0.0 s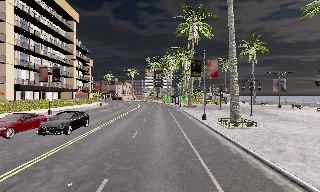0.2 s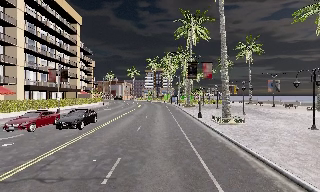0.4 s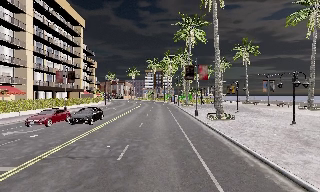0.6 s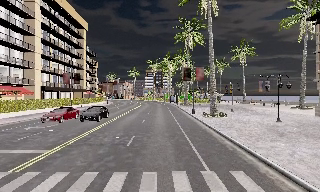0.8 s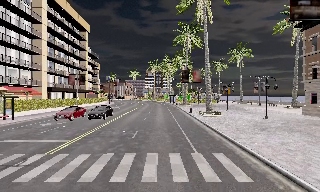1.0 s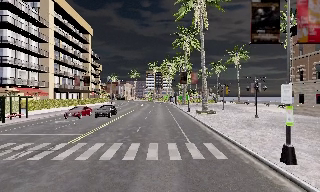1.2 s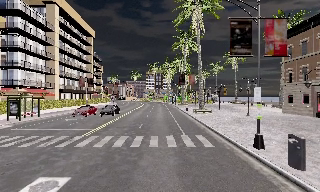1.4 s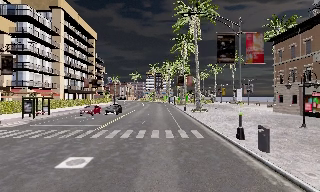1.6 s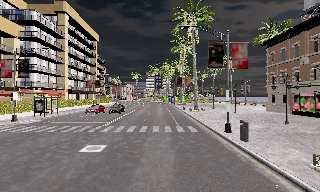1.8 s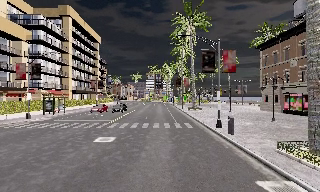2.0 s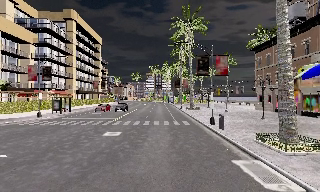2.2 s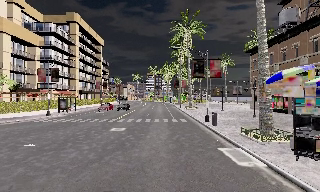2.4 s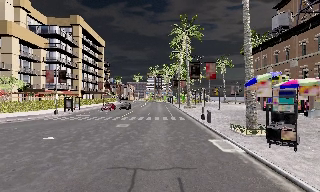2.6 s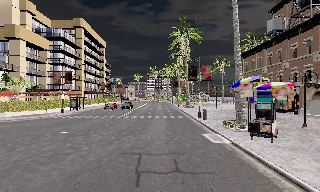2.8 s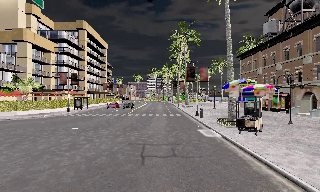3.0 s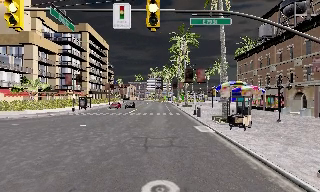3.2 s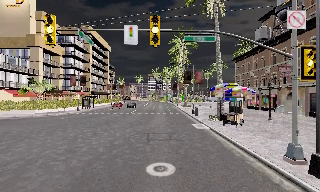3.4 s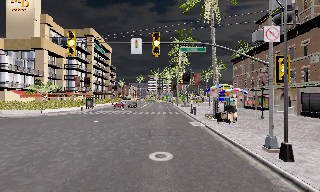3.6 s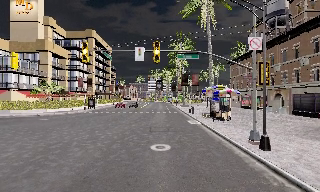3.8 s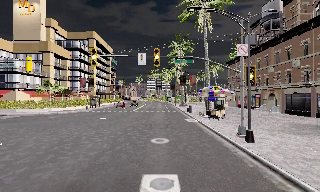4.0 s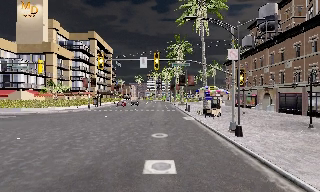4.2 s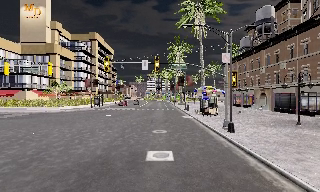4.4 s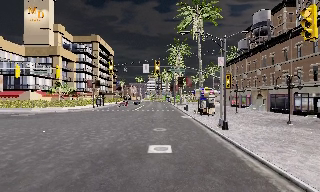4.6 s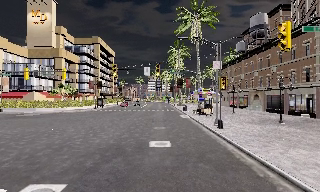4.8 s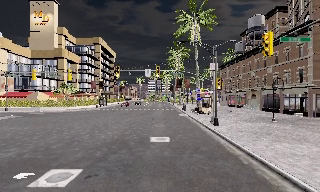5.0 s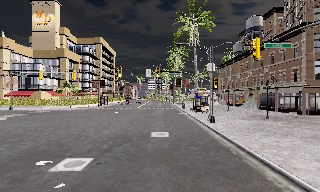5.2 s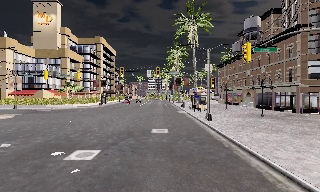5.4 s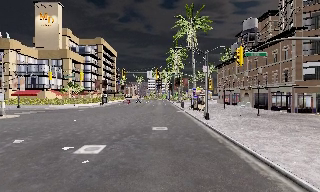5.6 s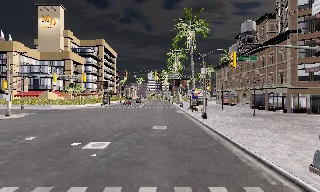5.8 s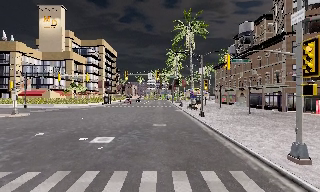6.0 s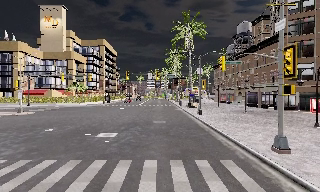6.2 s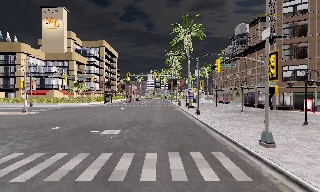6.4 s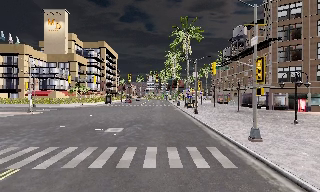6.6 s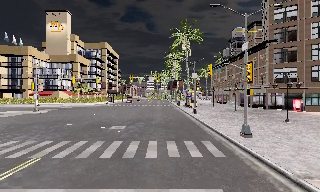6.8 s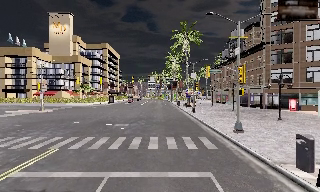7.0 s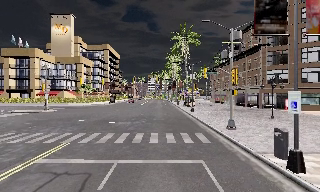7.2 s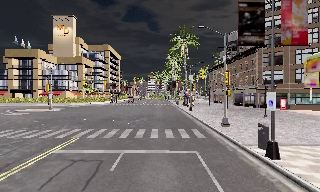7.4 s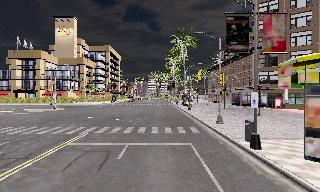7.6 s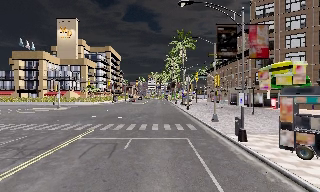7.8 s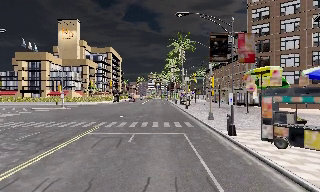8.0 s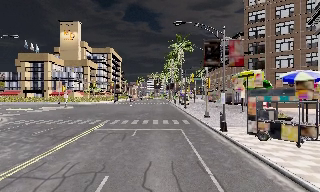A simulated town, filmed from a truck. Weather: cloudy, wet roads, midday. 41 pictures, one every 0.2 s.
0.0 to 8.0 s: The camera travels backward, about 55 m, so what stands in front gets smaller. It loses speed.
The film runs backward here.
